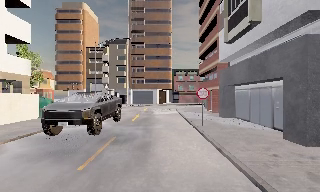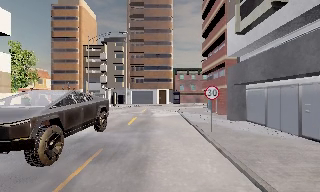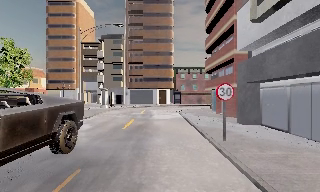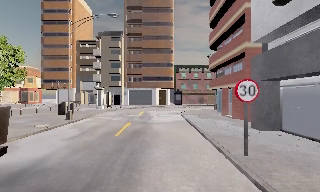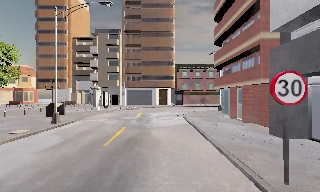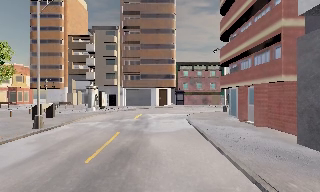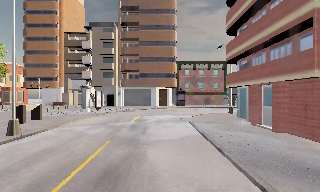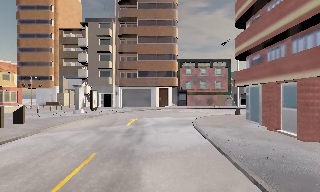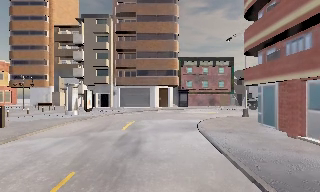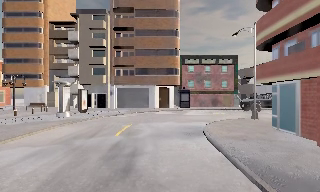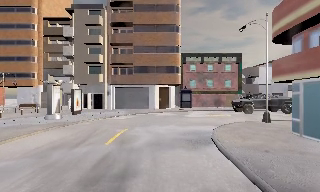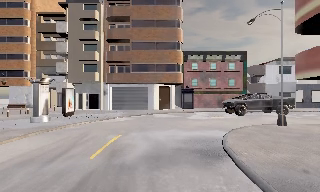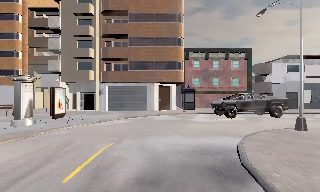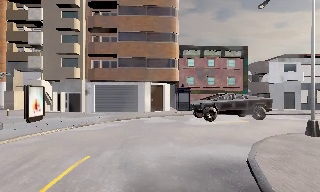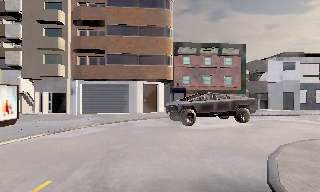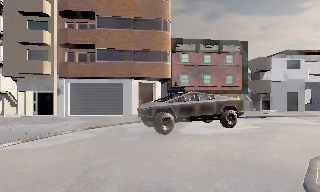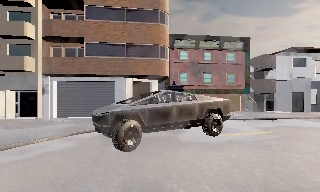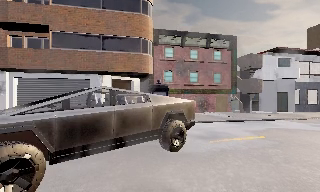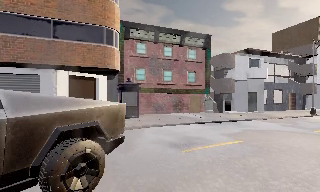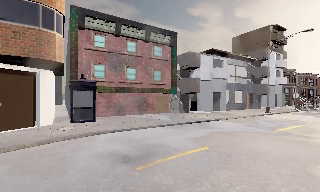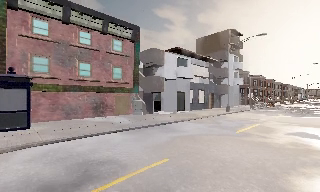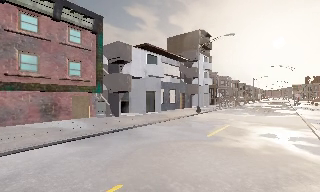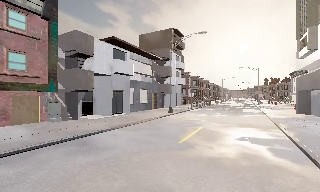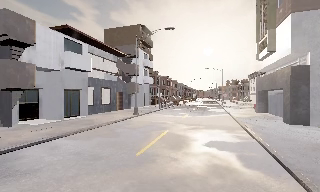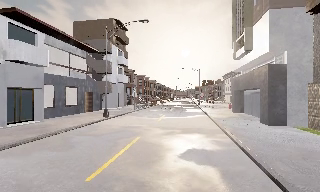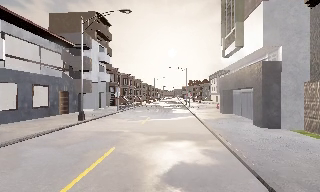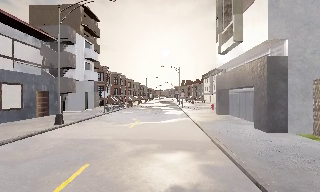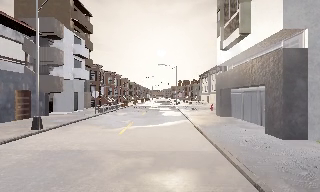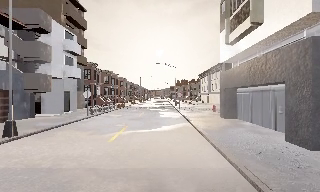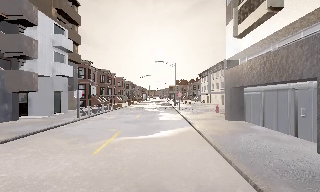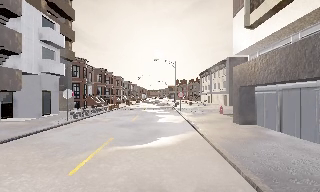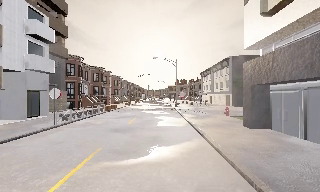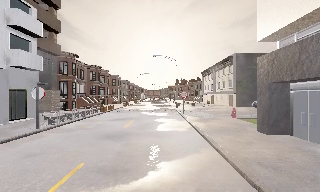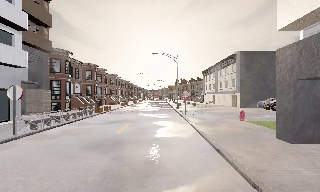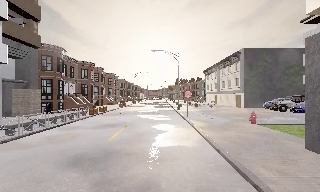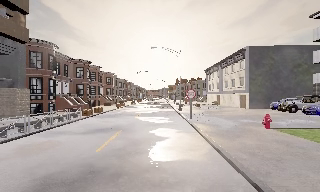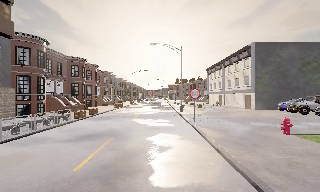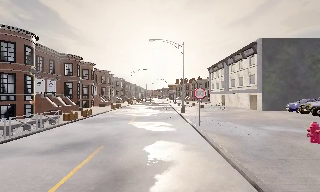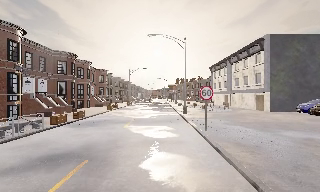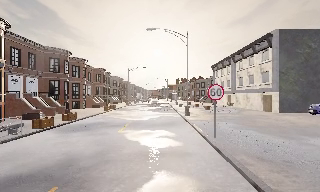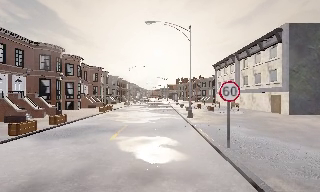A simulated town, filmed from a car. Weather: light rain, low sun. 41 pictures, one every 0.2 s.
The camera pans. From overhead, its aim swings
clockwise.
The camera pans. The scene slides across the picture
to the left.
0.0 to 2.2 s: The camera travels forward, about 16 m, so what stands in front looms larger.
2.2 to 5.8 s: The camera pans to its right, which is clockwise from overhead, by about 90 degrees. It travels forward, about 25 m.
5.8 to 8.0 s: The camera travels forward, about 15 m, so what stands in front looms larger.
The film runs forward here.
